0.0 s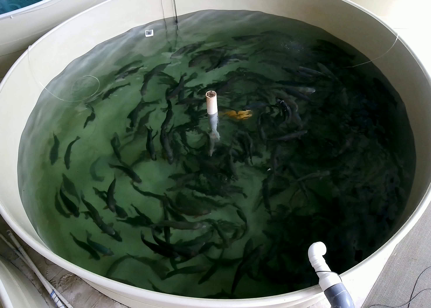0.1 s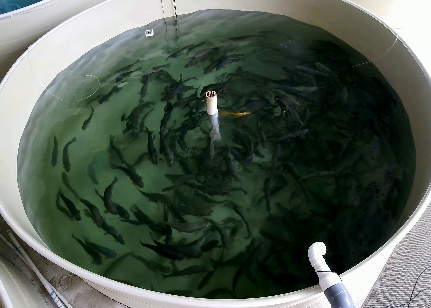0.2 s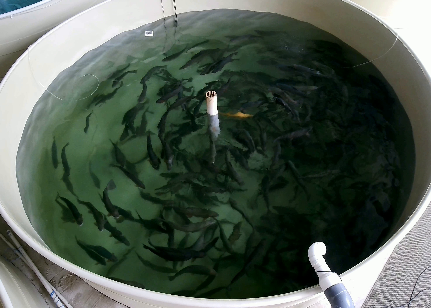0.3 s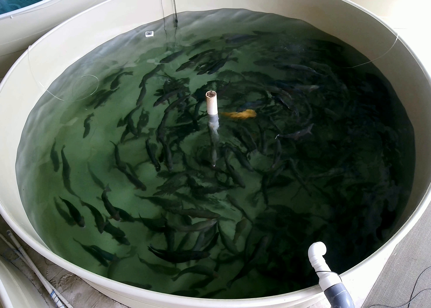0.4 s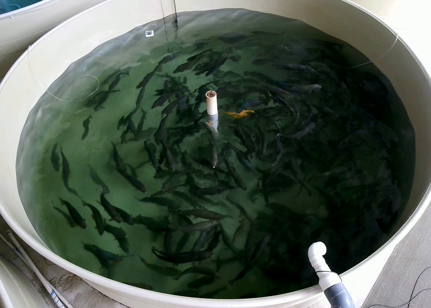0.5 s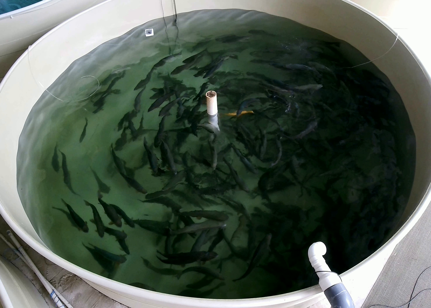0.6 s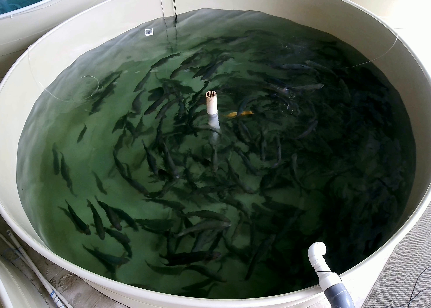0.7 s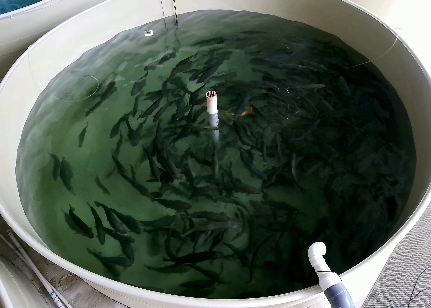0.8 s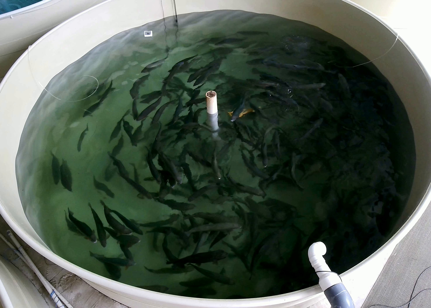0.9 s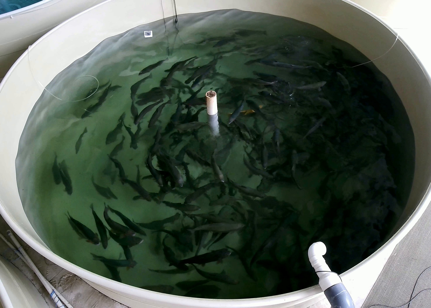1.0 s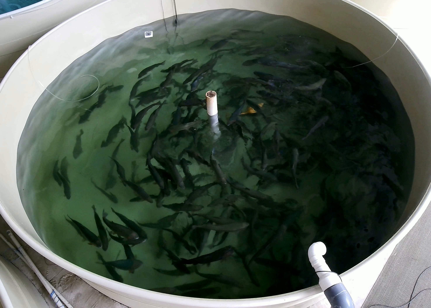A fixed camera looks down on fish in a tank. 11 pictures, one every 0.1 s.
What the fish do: Foraging.
